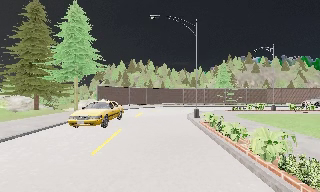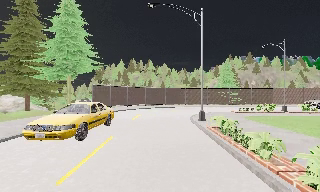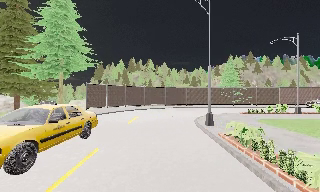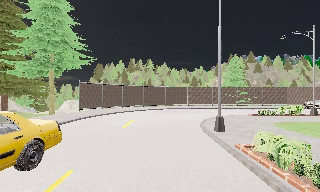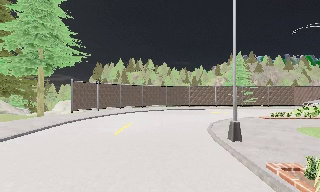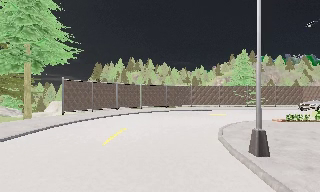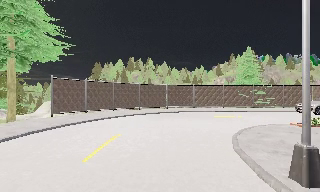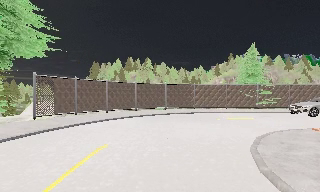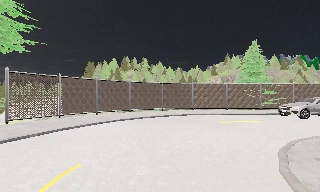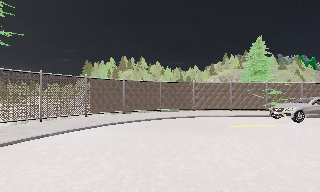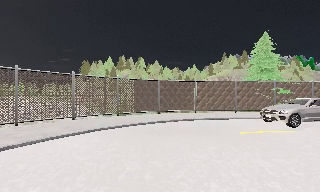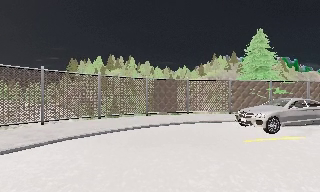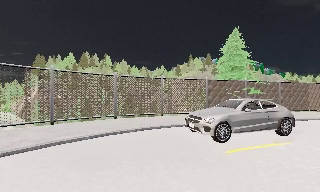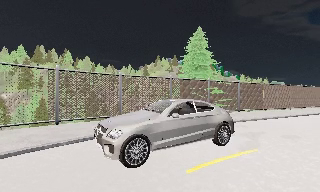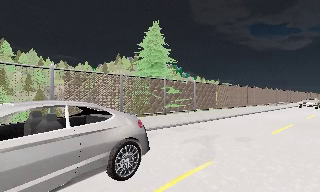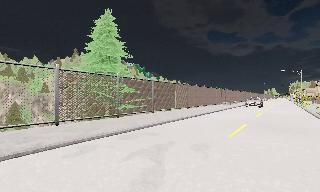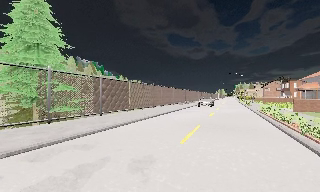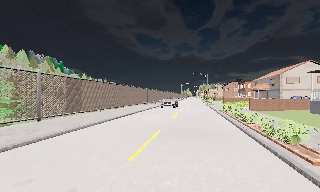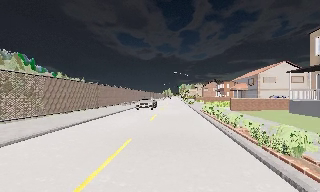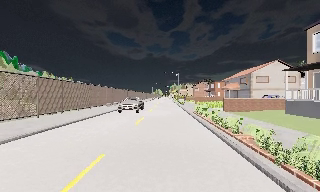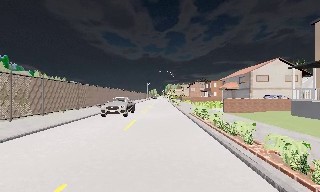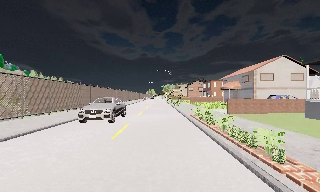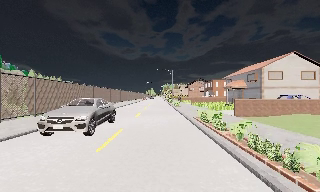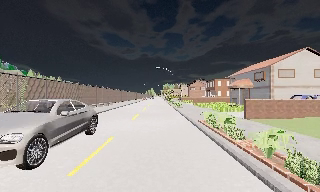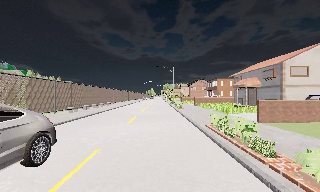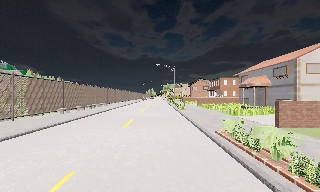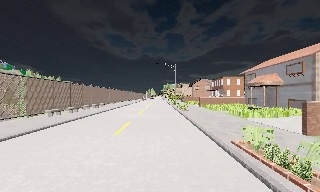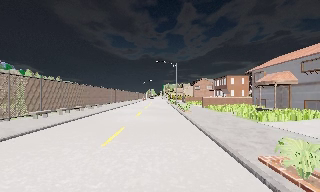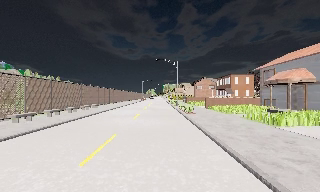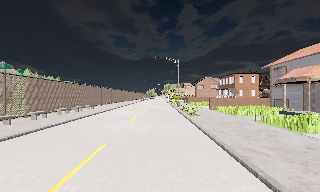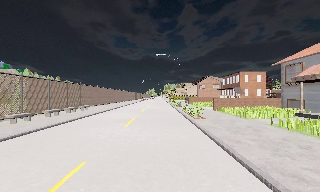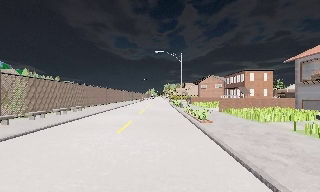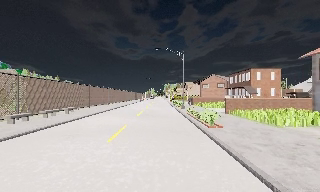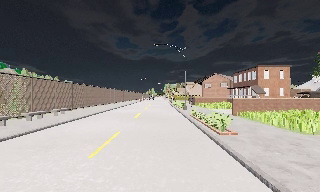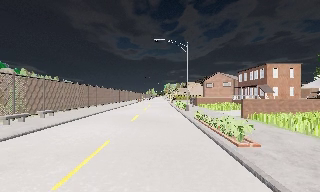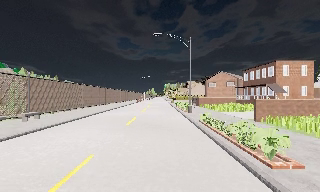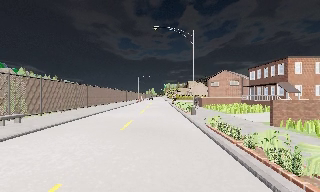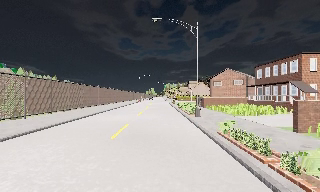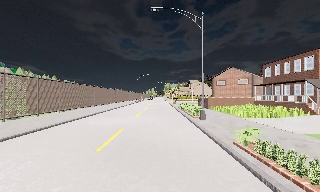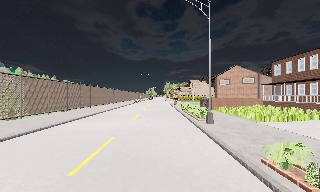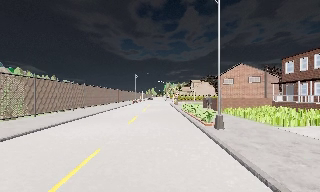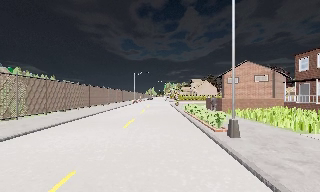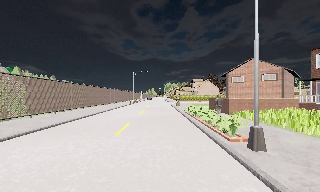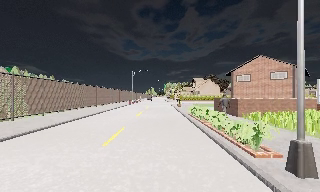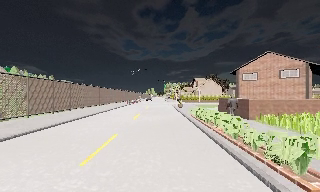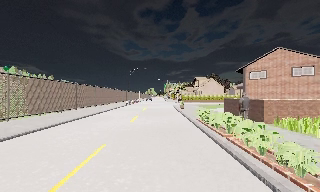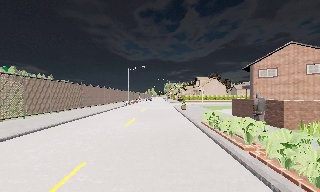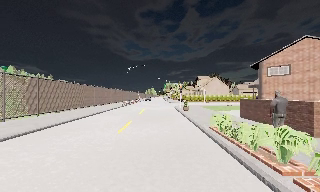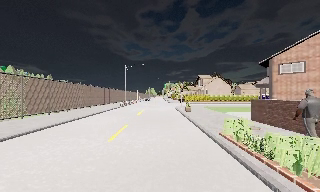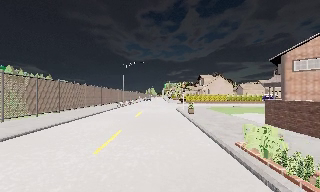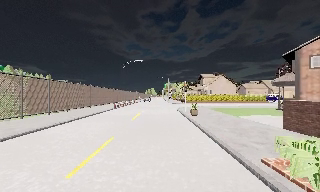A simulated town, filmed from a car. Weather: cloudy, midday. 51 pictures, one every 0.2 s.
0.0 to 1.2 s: The camera travels forward, about 9 m, so what stands in front looms larger.
1.2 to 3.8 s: The scene slides to the left, as the camera pans about 90 degrees to its right. It travels forward, about 20 m.
3.8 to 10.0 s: The camera travels forward, about 45 m, so what stands in front looms larger.
The film runs forward here.
